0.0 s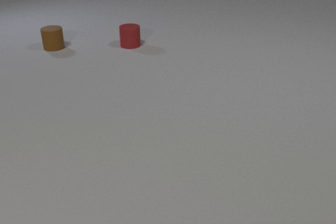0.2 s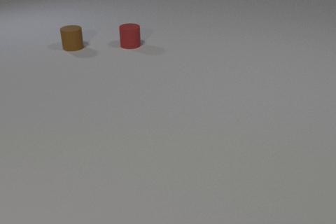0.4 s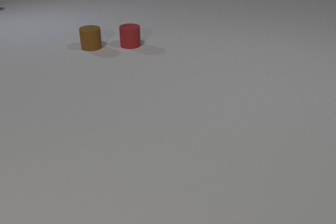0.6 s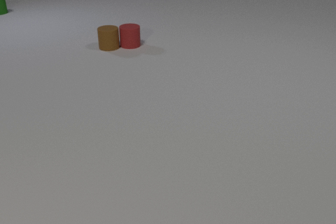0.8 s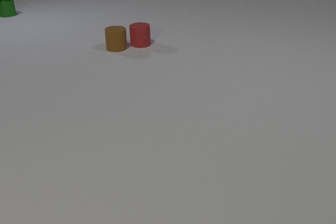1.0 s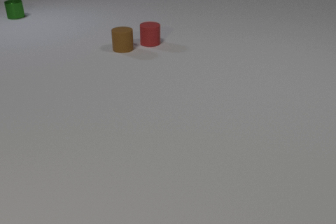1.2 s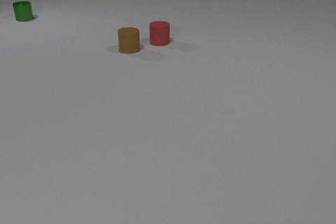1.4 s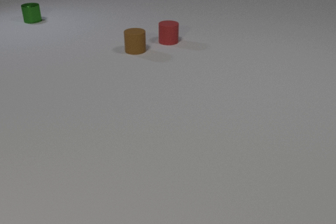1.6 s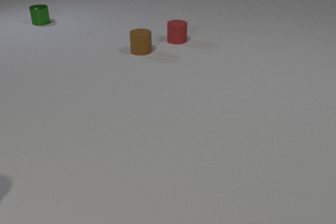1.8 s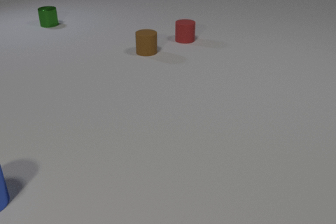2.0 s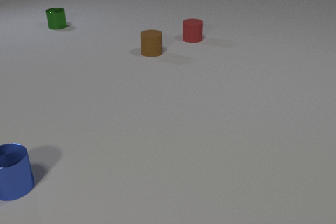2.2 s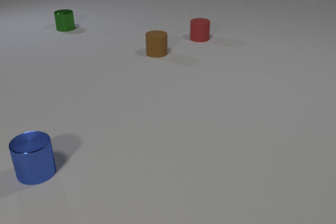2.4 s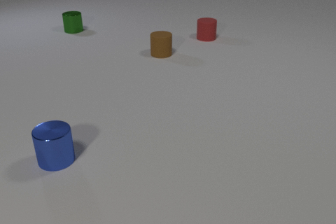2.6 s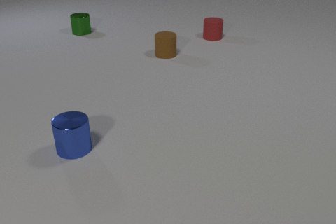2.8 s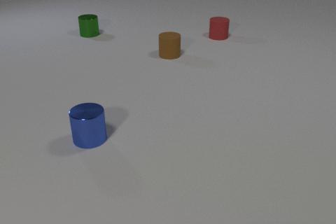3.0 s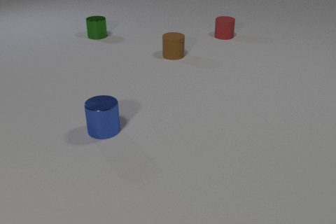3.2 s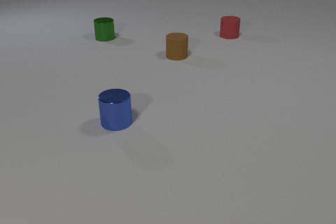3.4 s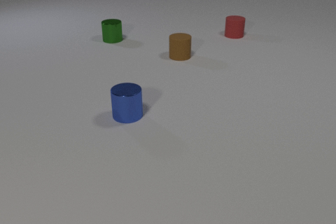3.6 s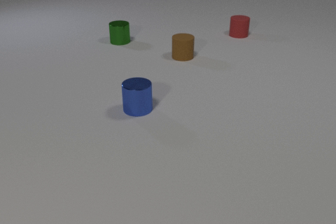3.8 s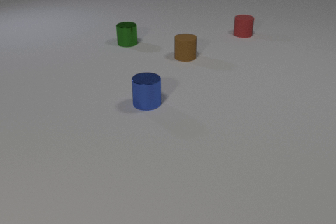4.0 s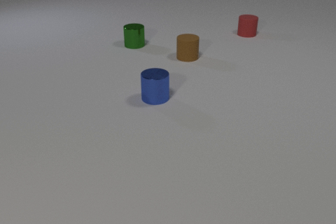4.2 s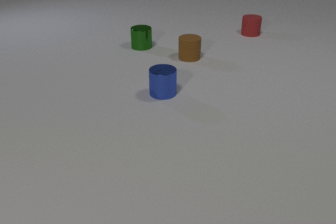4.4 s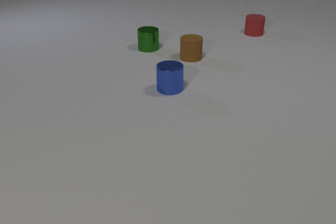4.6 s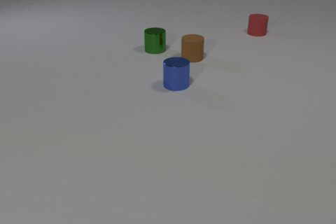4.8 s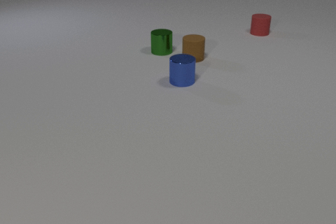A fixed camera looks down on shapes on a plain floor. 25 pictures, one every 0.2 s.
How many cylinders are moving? 4.
What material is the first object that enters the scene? metal.
How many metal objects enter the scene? 2.
0.0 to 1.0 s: The brown rubber cylinder slides to the right. The red rubber cylinder slides to the right. The green metal cylinder comes in at the left edge, slides toward the camera and to the right. The brown rubber cylinder and the red rubber cylinder collide.
1.0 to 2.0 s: The brown rubber cylinder slides to the right and toward the camera. The red rubber cylinder slides to the right. The green metal cylinder slides toward the camera and to the right. The blue metal cylinder comes in at the left edge, slides to the right and away from the camera.
2.0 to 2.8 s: The brown rubber cylinder slides to the right. The red rubber cylinder slides to the right. The green metal cylinder slides toward the camera and to the right. The blue metal cylinder slides to the right and away from the camera.
2.8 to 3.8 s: The brown rubber cylinder slides to the right. The red rubber cylinder slides to the right and away from the camera. The green metal cylinder slides to the right and toward the camera. The blue metal cylinder slides away from the camera and to the right.
3.8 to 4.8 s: The brown rubber cylinder slides to the right. The red rubber cylinder slides to the right and away from the camera. The green metal cylinder slides to the right and toward the camera. The blue metal cylinder slides away from the camera and to the right.
